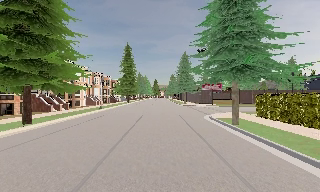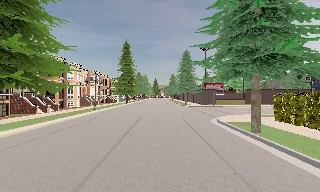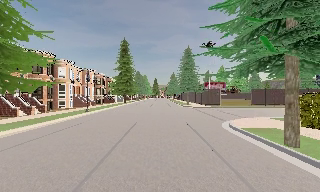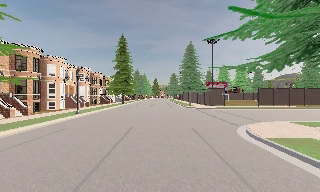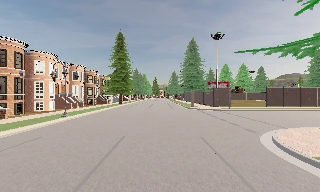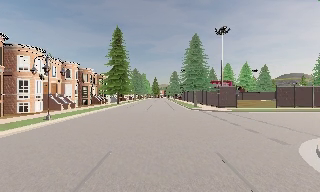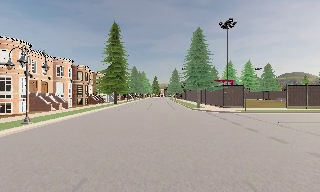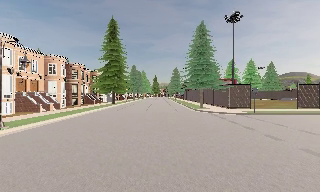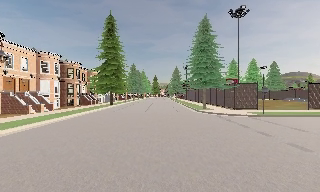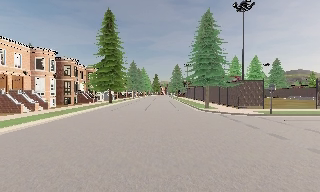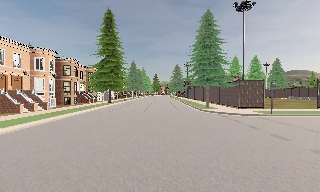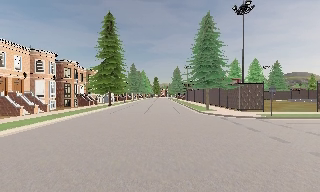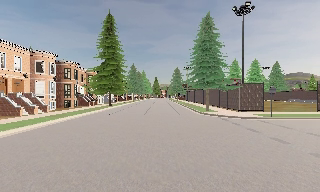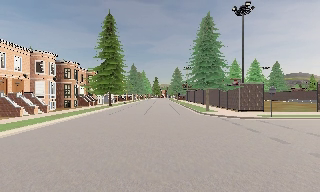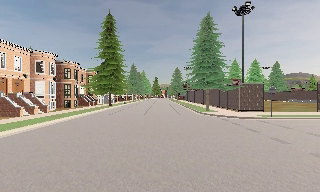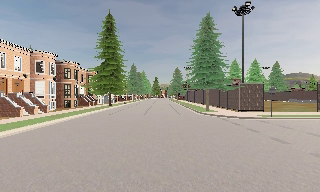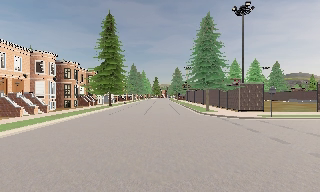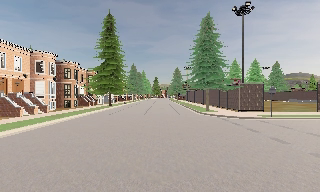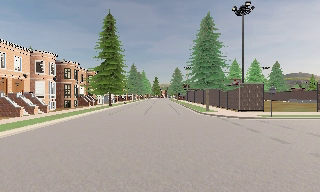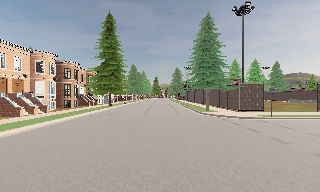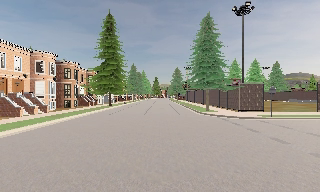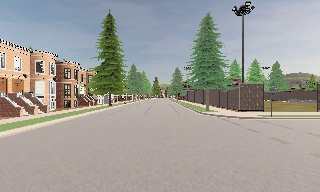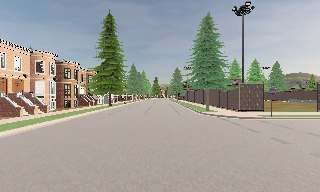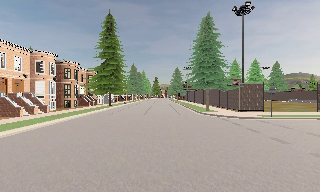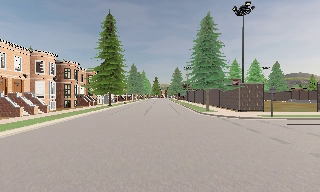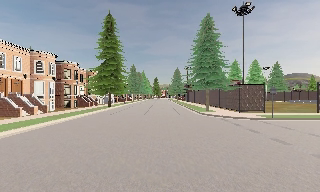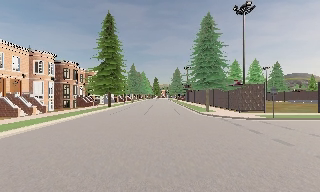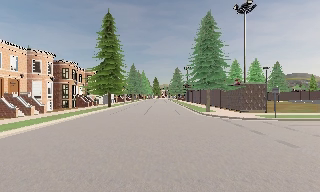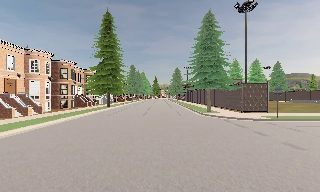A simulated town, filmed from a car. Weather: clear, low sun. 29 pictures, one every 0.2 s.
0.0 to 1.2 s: The camera travels forward, about 13 m, so what stands in front looms larger.
1.2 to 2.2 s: The camera travels forward, about 4 m, so what stands in front looms larger. It loses speed.
2.2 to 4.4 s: The camera keeps its place and its aim.
4.4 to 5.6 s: The camera travels forward, about 0.5 m, so what stands in front looms larger. It gains speed.
The film runs forward here.
